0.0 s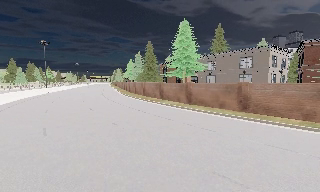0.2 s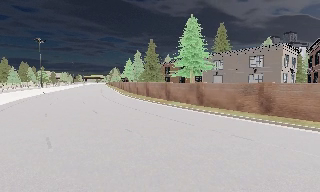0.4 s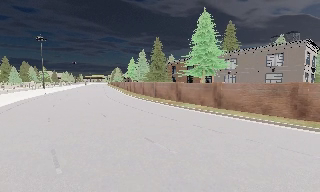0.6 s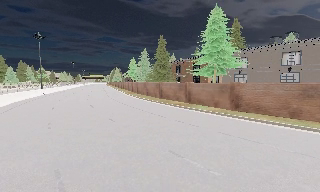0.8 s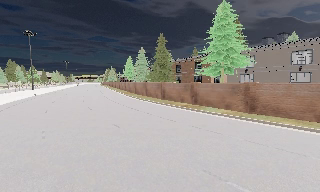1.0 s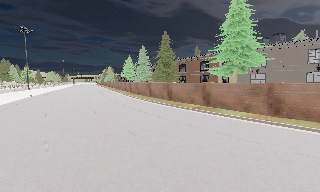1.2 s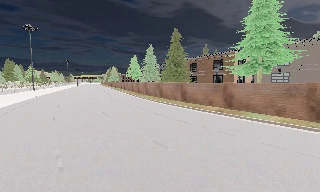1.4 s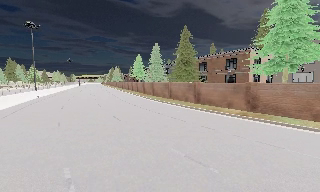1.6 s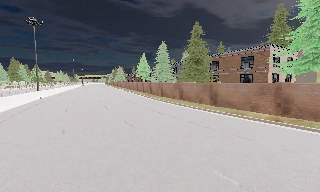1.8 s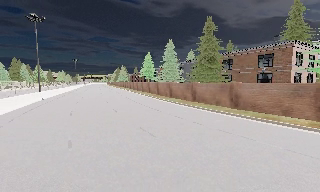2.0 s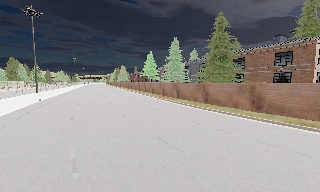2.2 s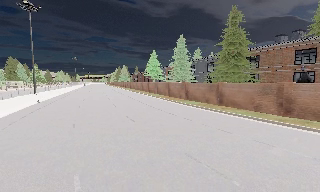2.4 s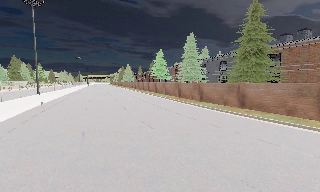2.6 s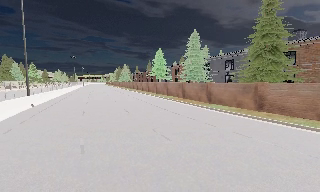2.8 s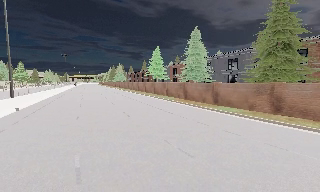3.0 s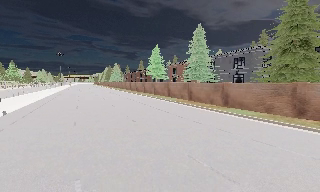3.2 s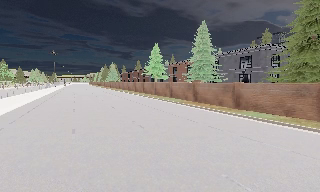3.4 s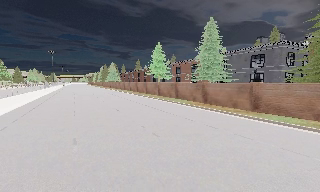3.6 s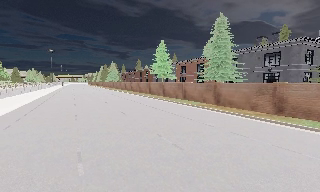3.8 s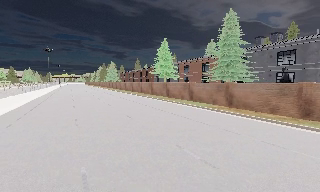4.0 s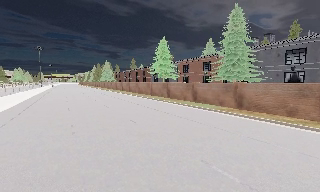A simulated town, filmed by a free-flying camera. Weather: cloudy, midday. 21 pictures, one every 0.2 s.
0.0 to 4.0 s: The camera pans to its right, which is clockwise from overhead, by about 10 degrees. It travels forward and to its left, about 35 m, so what stands in front looms larger.
The film runs forward here.
